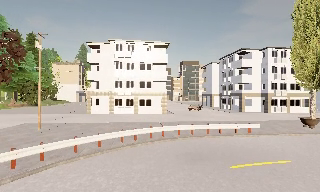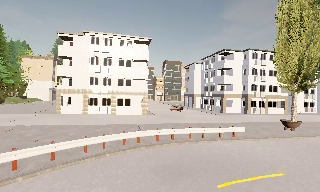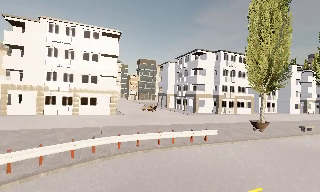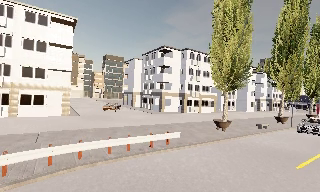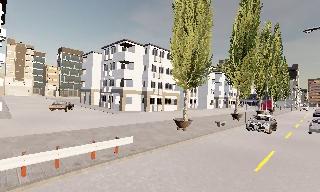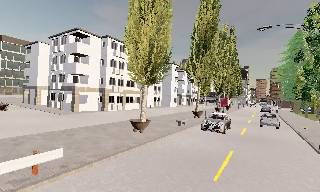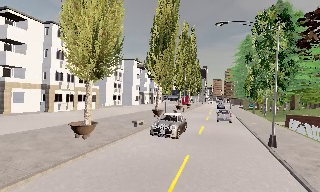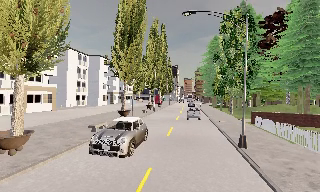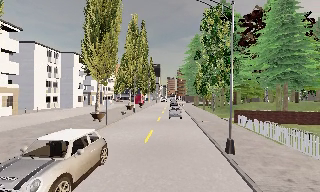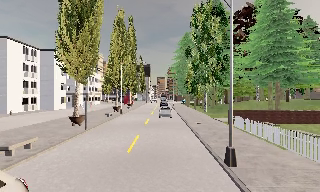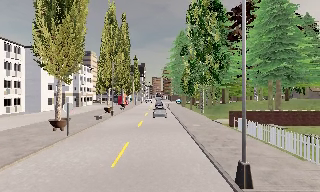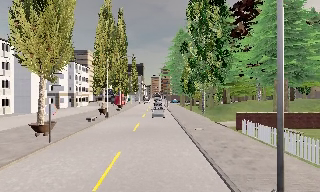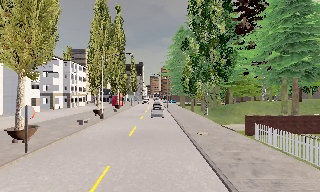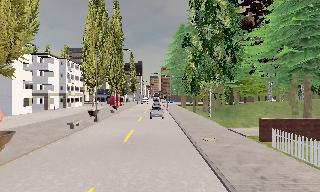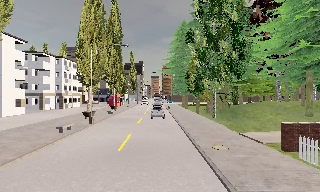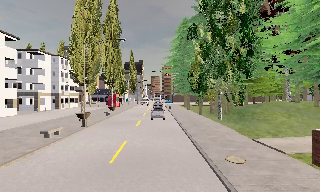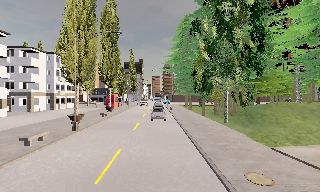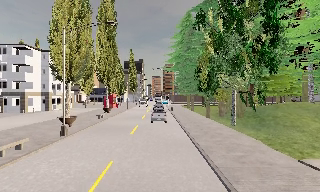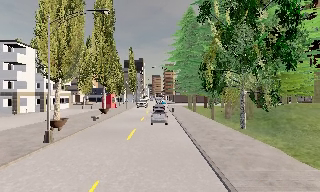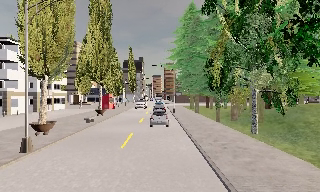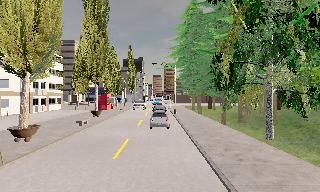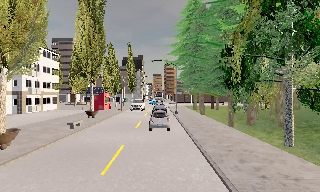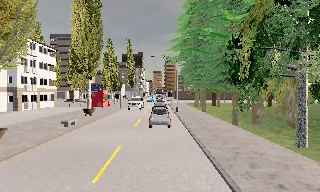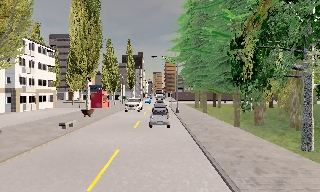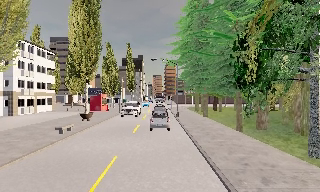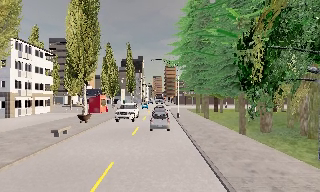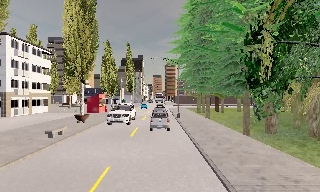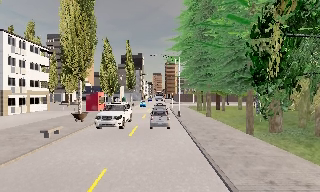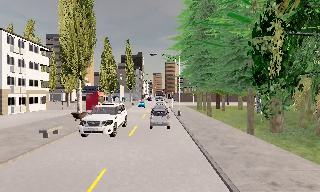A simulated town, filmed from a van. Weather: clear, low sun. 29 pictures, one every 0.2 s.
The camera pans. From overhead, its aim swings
clockwise.
The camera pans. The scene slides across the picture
to the left.
0.0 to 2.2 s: The camera swings to its right by about 85 degrees, and the scene slides to the left. It travels forward, about 18 m.
2.2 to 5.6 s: The camera travels forward, about 19 m, so what stands in front looms larger. It loses speed.
The film runs forward here.
